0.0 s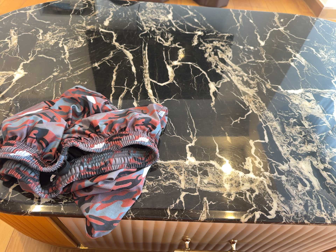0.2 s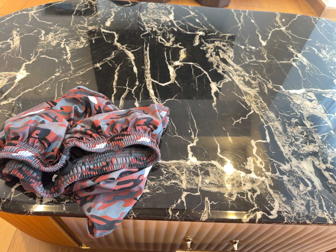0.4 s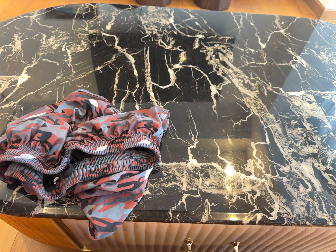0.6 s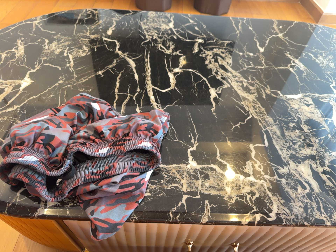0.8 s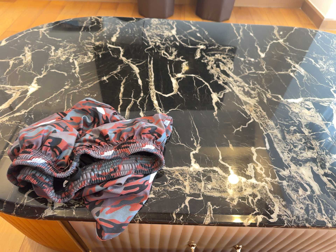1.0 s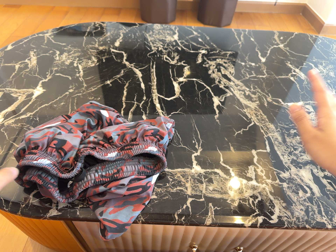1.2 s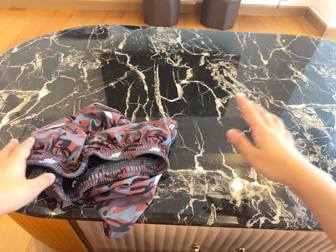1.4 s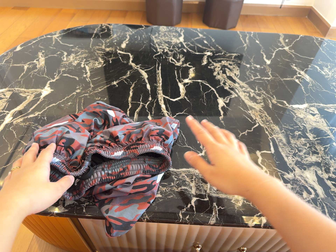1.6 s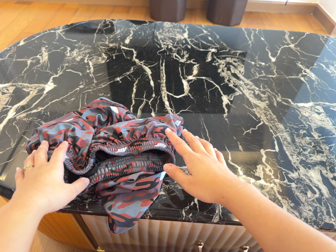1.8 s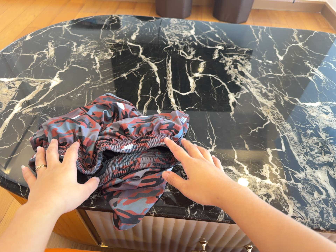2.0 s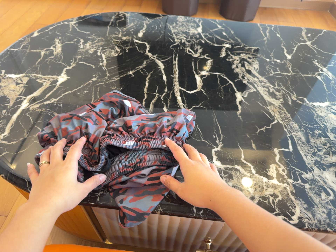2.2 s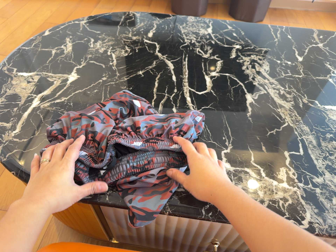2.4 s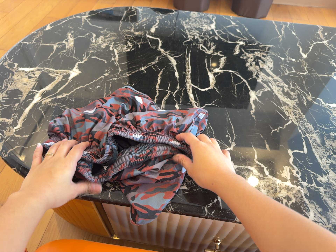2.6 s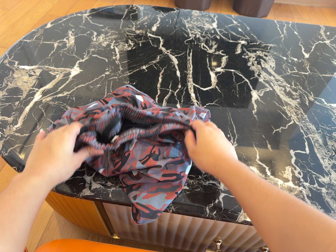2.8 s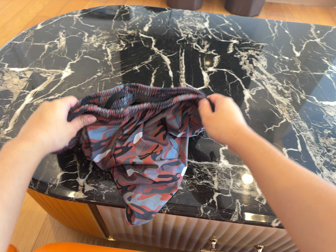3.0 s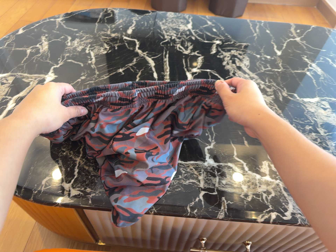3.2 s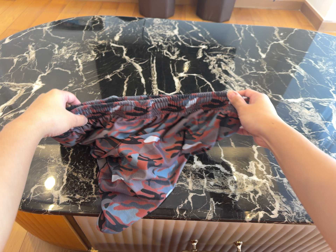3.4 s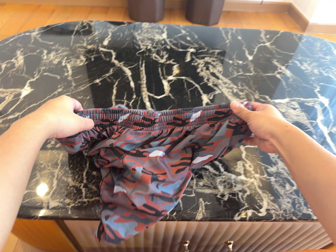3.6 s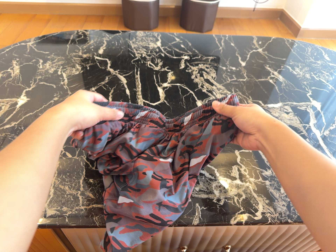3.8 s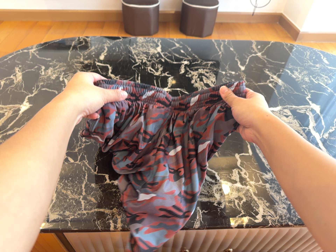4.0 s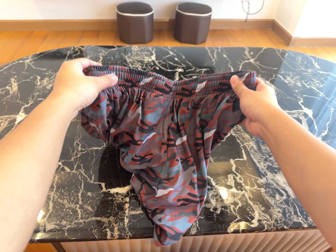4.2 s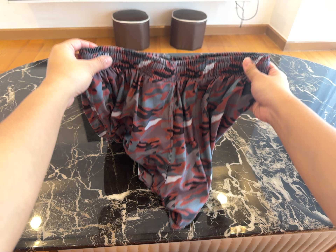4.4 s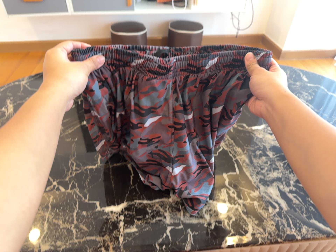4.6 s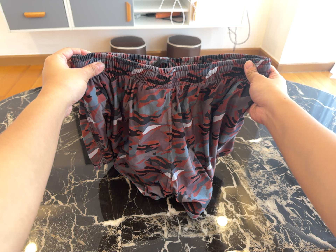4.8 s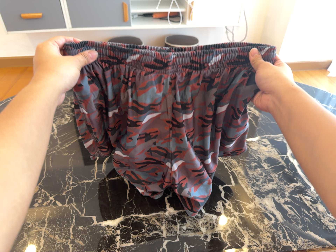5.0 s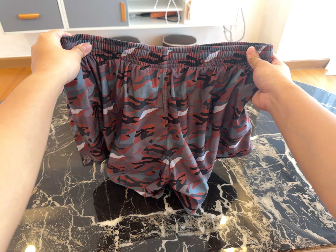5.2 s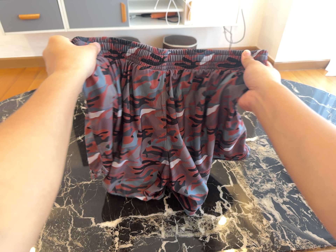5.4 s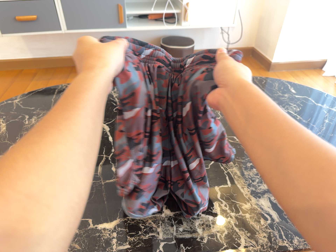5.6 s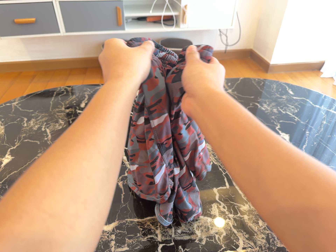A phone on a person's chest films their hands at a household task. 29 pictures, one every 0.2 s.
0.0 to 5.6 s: The camera travels backward, about 9 cm, so what stands in front gets smaller. Its aim tips toward the top of its view by about 15 degrees, and the scene shifts downward. It rolls about its line of sight by about 10 degrees, and the scene rotates counterclockwise.
The film runs forward here.
